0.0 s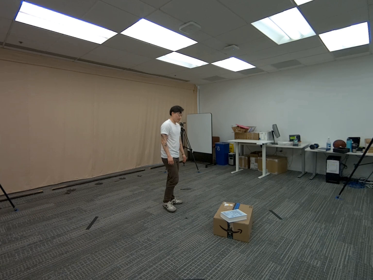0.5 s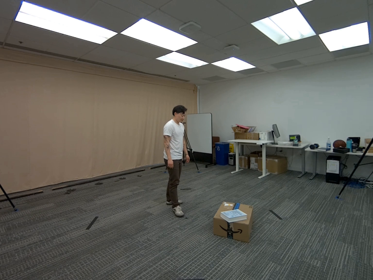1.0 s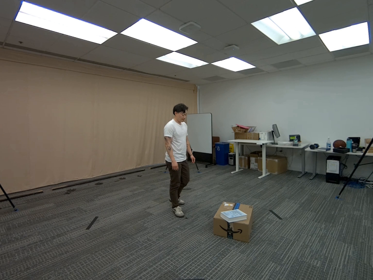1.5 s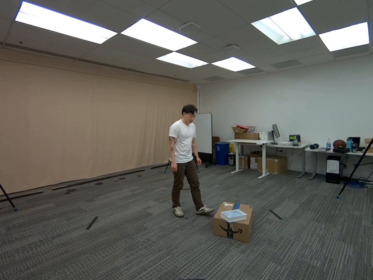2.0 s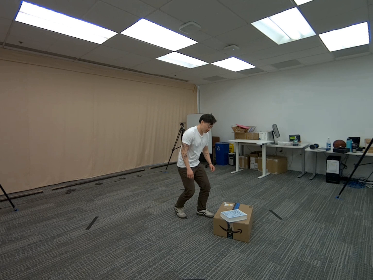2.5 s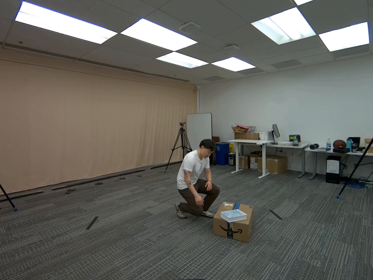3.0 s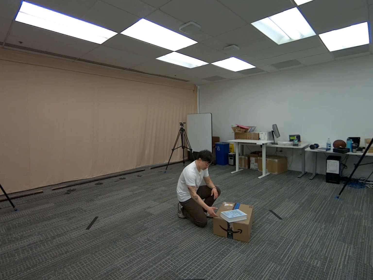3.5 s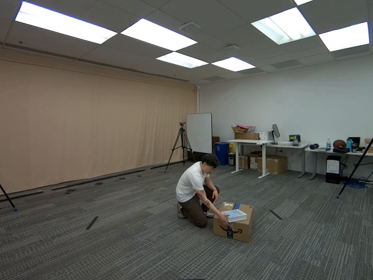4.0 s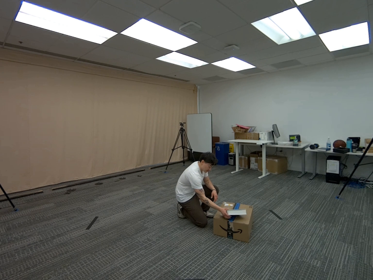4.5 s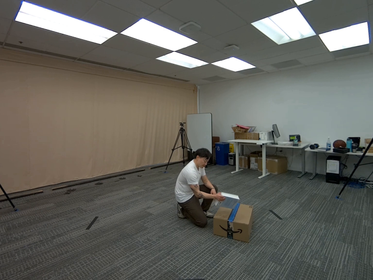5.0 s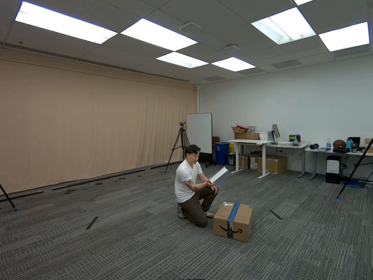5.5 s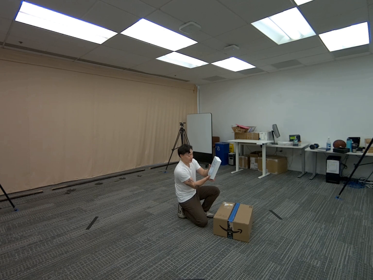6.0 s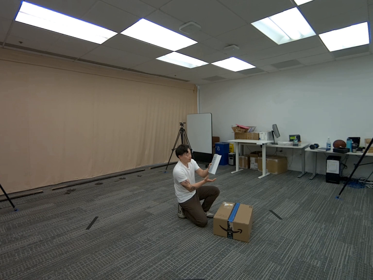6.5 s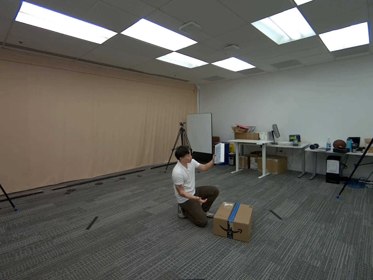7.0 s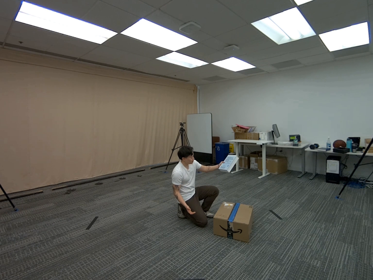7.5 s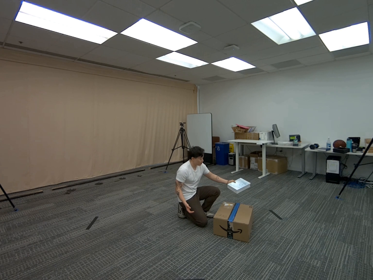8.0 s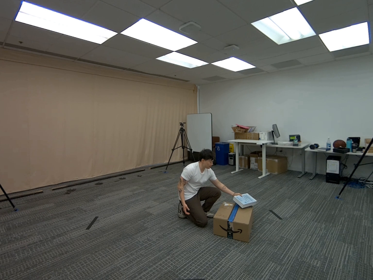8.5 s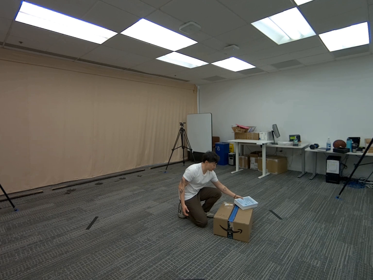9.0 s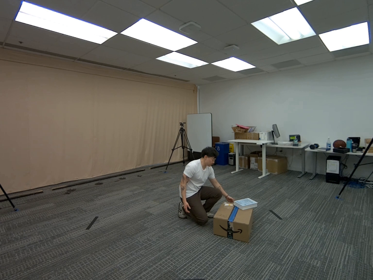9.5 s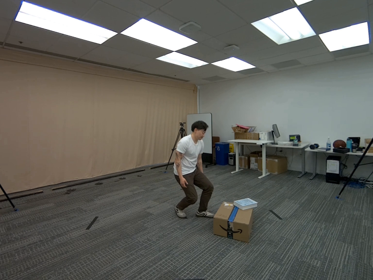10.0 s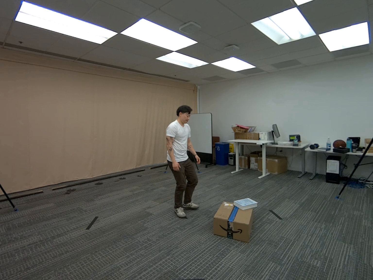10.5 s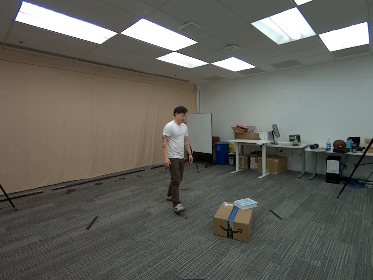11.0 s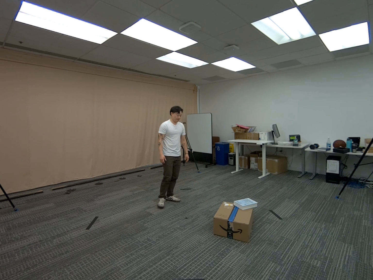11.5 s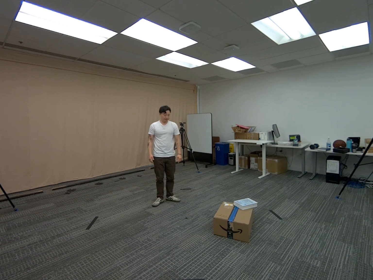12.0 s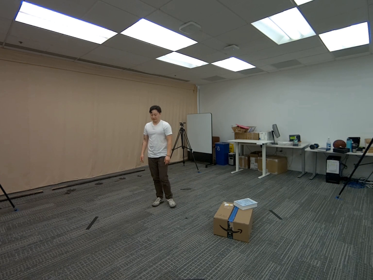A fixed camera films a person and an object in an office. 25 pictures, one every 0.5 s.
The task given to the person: Walk to the light blue book on the big brown cardboard box. Pick up the book with your right hand, transfer it to your left hand, and place it back on top of the box with your left hand.
